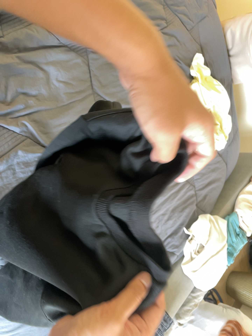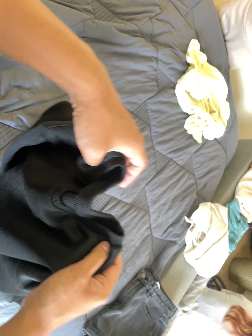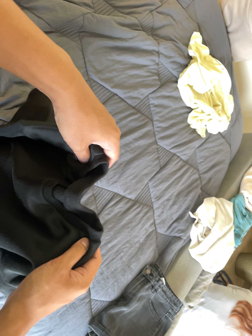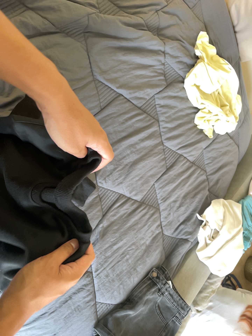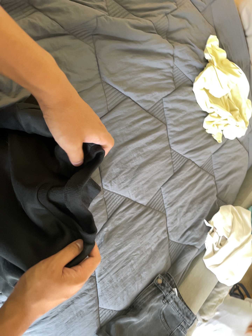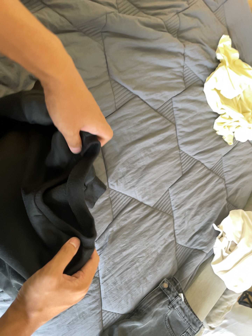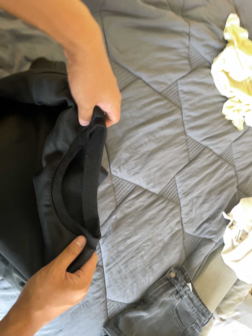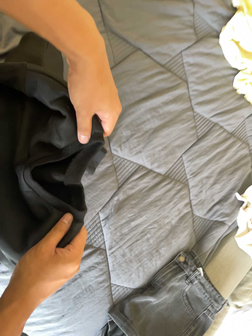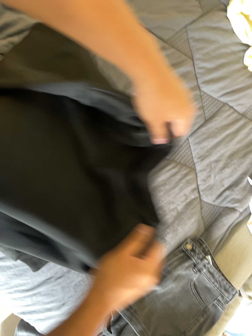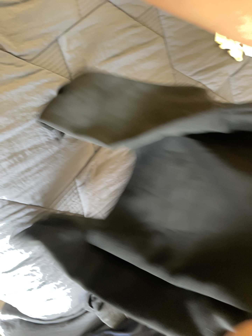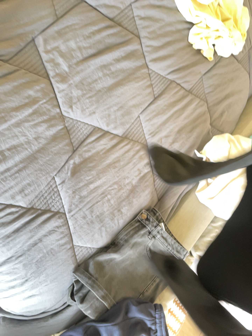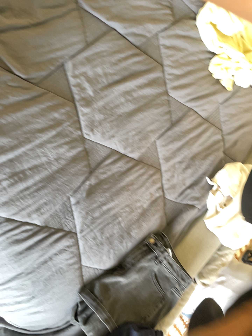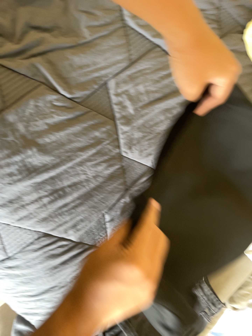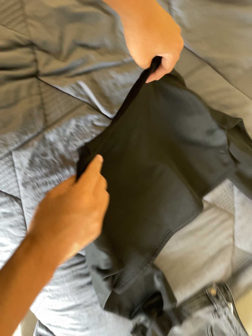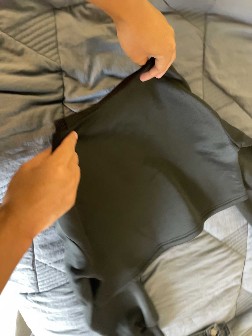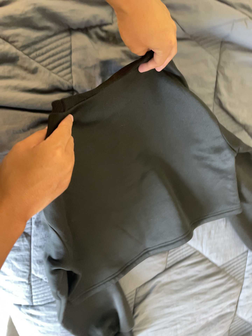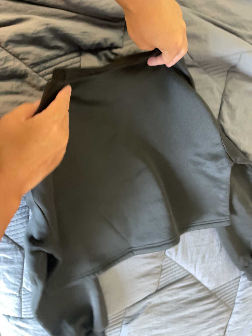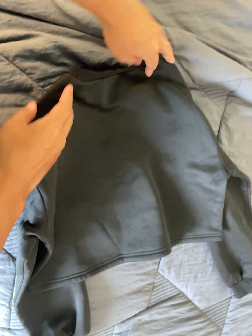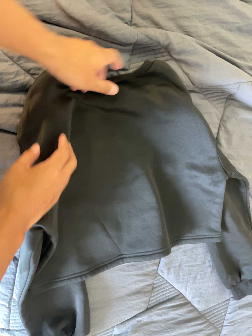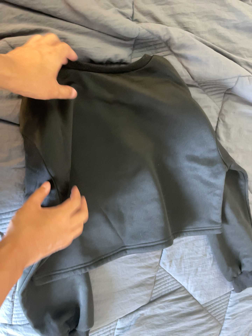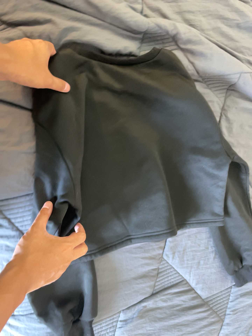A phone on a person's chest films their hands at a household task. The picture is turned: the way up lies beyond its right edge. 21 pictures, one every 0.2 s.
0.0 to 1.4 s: The camera pans to its left by about 15 degrees. It travels forward, toward the bottom of its view and to its right, about 20 cm, so what stands in front looms larger.
1.4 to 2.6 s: The camera travels toward the top of its view, about 14 cm. It rolls about its line of sight by about 10 degrees, and the scene rotates clockwise.
2.6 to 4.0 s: The camera travels to its left and toward the top of its view, about 10 cm, so close, fixed things drift to the right. Its aim tips toward the top of its view by about 10 degrees, and the scene shifts downward. It rolls about its line of sight by about 20 degrees, and the scene rotates clockwise.
The film runs forward here.
